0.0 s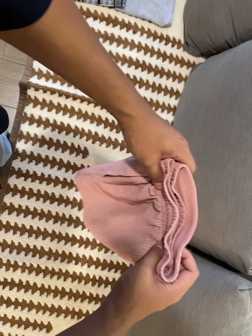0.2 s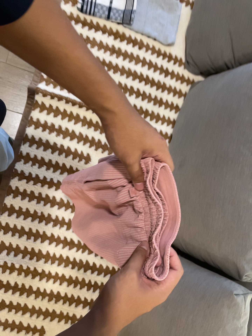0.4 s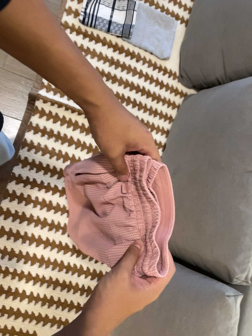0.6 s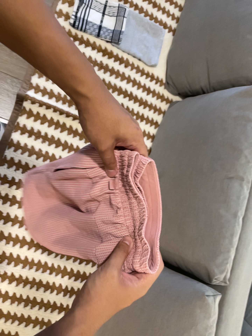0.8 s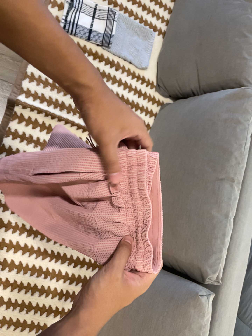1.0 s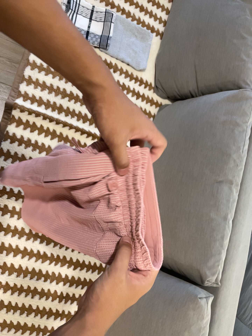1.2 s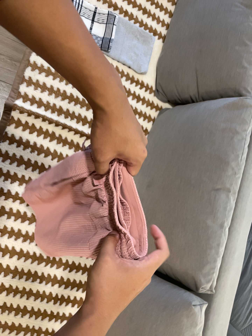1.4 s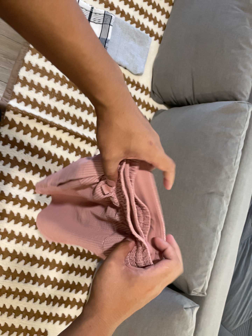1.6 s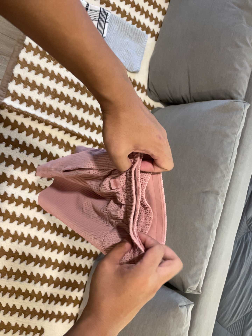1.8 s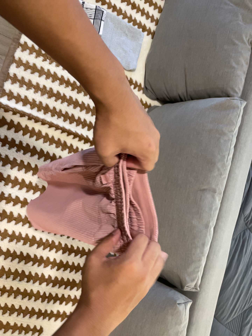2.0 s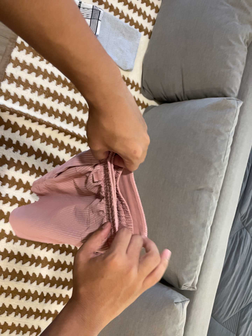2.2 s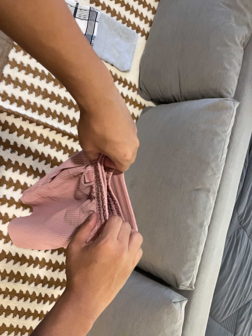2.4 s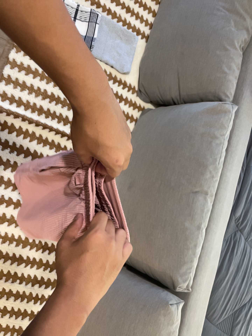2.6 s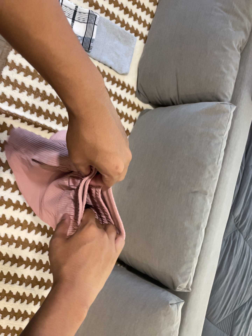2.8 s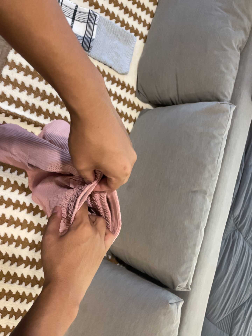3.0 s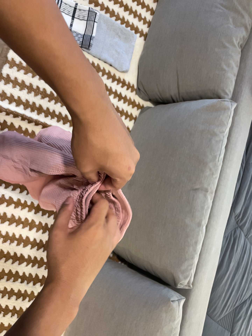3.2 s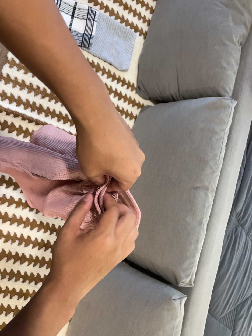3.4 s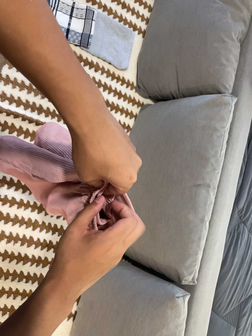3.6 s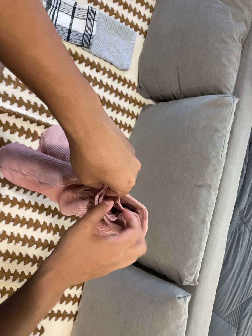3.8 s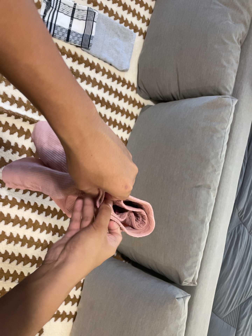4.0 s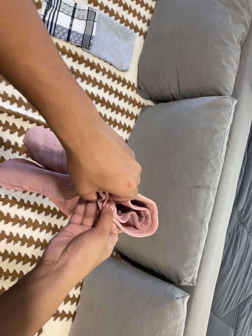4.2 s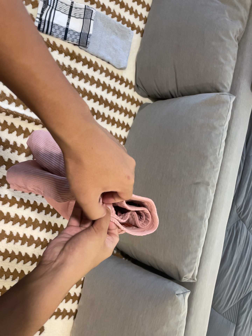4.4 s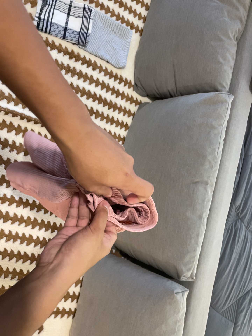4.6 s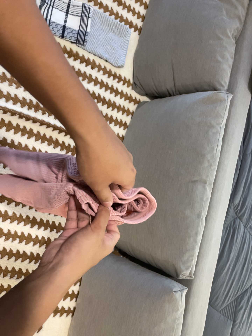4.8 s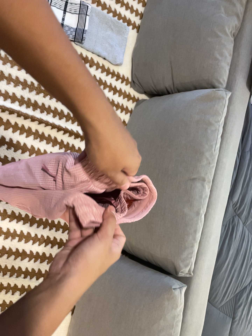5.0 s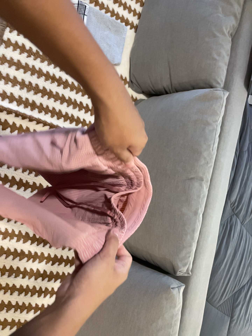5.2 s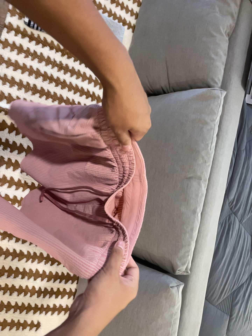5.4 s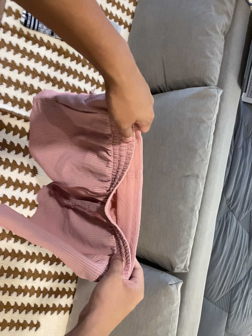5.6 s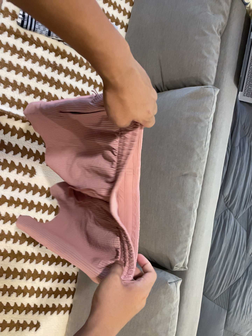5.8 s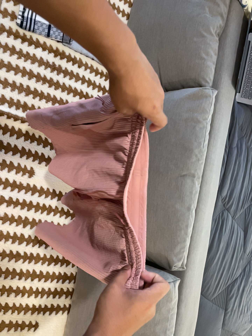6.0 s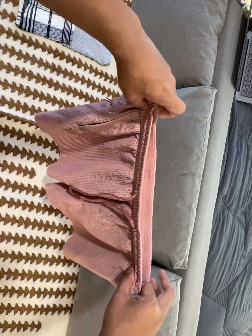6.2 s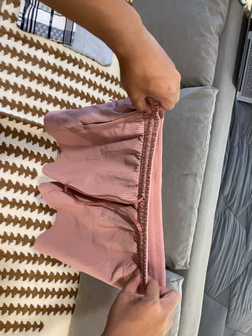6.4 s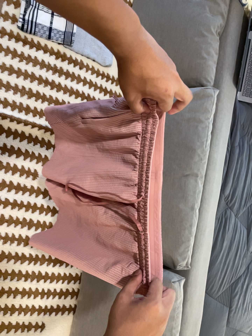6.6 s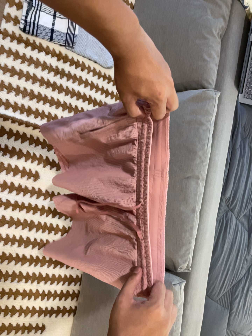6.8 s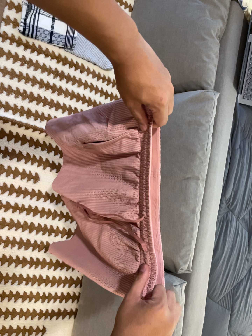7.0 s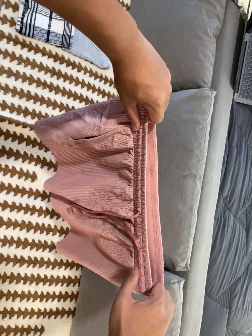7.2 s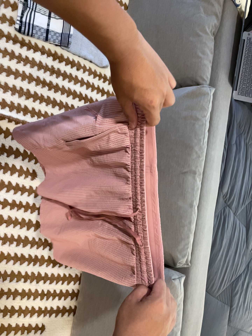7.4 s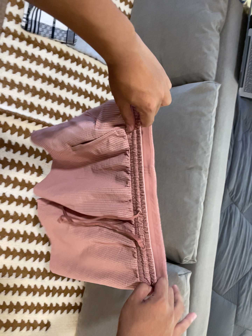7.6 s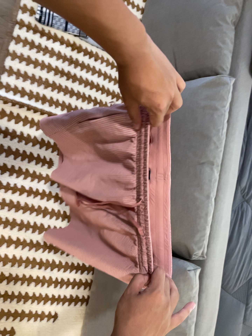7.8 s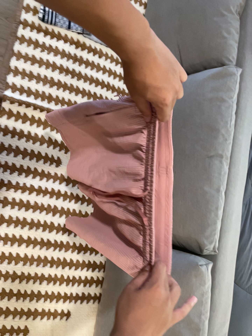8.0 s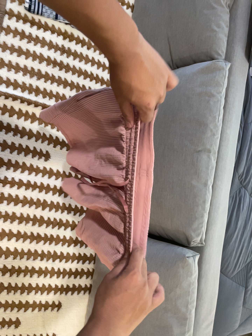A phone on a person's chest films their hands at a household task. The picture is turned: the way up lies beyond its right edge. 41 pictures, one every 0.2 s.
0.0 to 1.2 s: The camera pans to its right by about 15 degrees. It travels to its left and backward, about 14 cm.
1.2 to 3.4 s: The camera shifts only a little, or ends up much as it began.
3.4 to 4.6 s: The camera keeps its place and its aim.
4.6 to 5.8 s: The camera shifts only a little, or ends up much as it began.
5.8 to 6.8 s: The camera keeps its place and its aim.
6.8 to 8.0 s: The camera travels toward the bottom of its view, about 6 cm, so close, fixed things drift upward.
The film runs backward here.
